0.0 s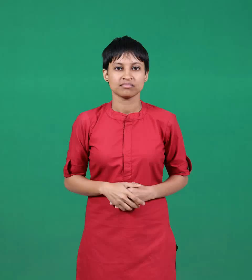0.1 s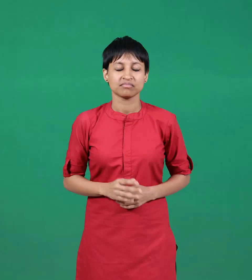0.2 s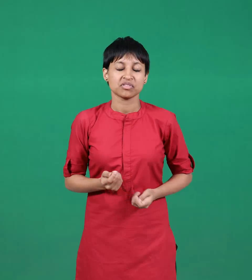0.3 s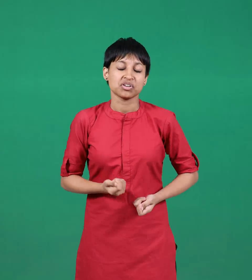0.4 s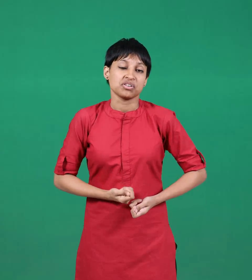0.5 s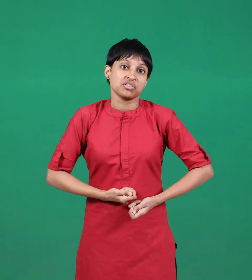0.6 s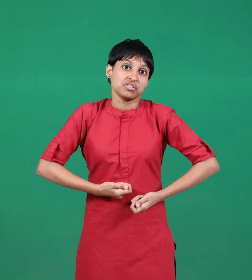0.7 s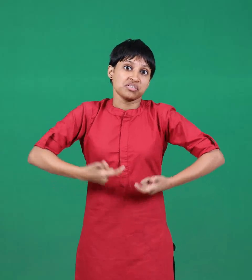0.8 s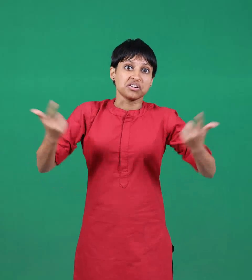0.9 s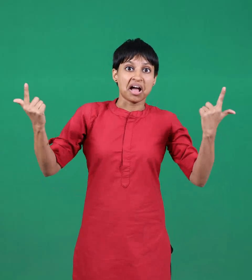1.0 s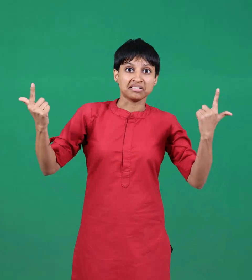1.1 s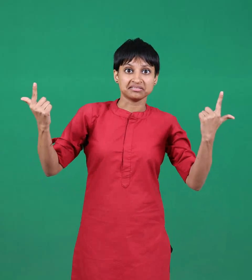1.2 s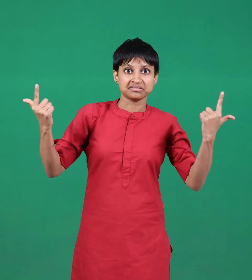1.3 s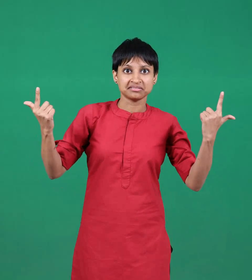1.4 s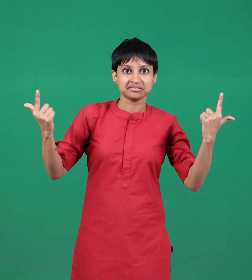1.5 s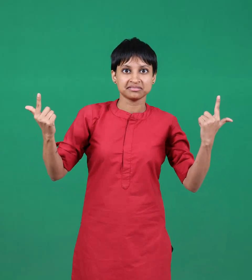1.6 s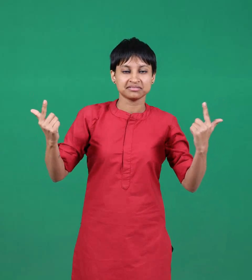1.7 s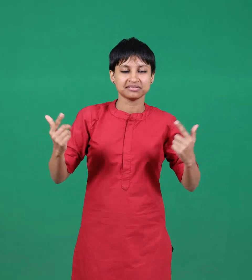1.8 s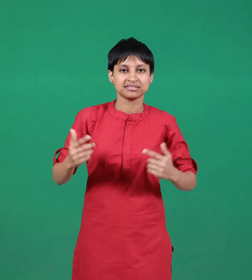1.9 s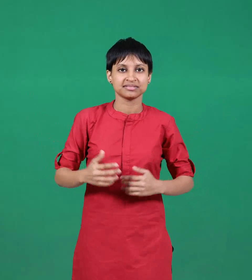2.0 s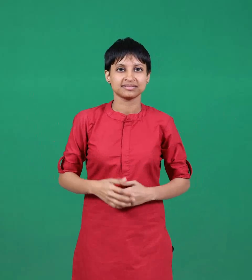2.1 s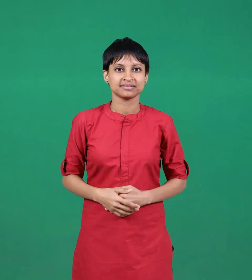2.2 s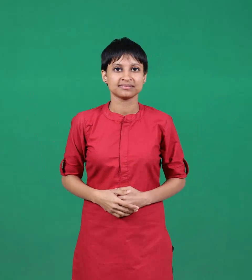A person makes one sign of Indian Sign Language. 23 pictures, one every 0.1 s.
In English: richer
